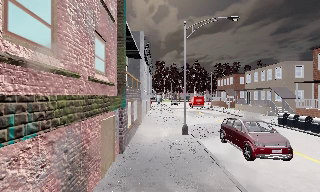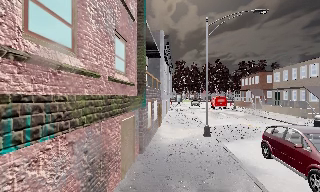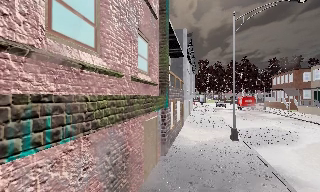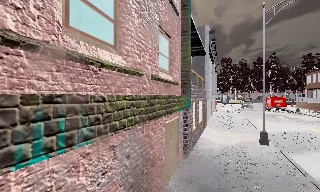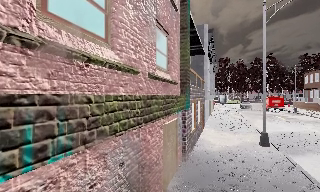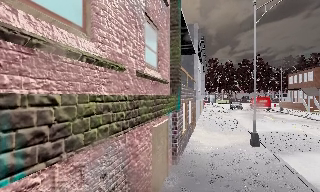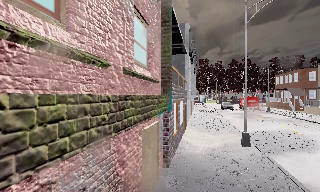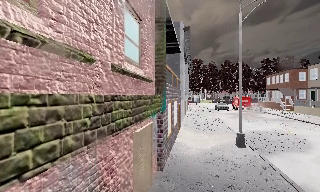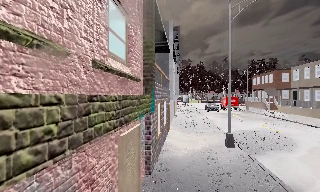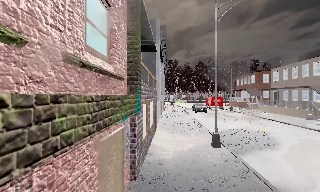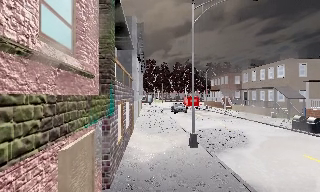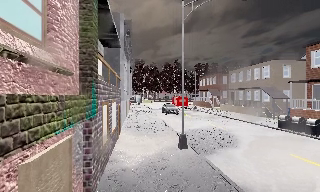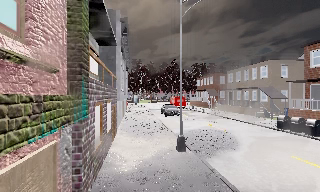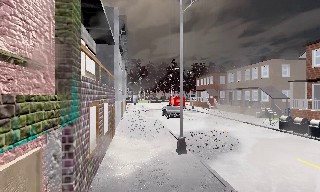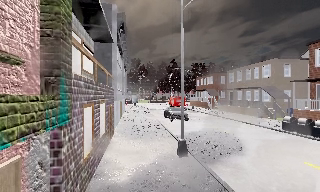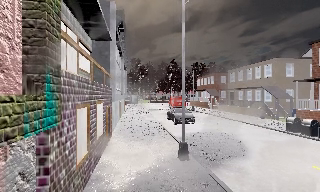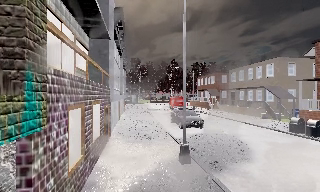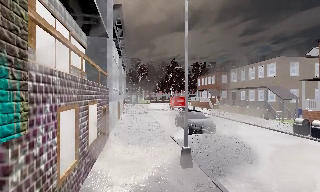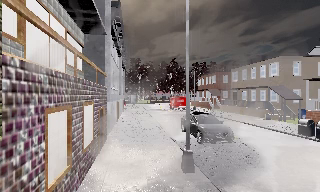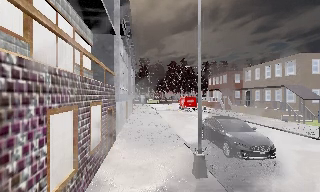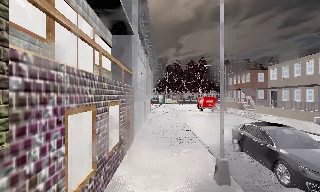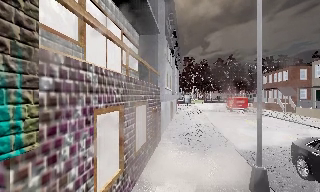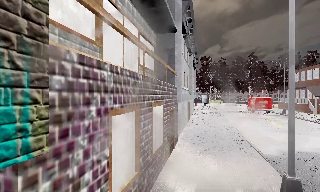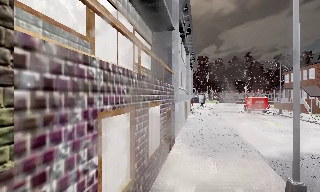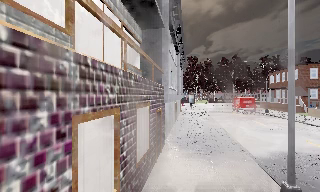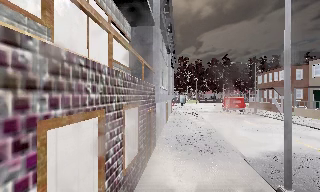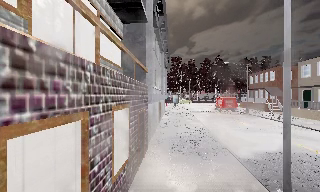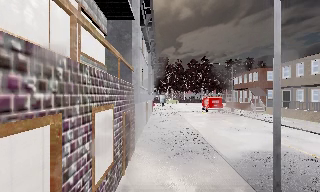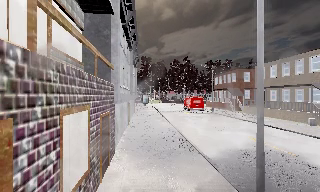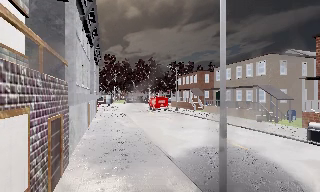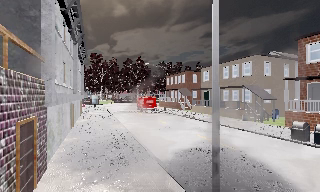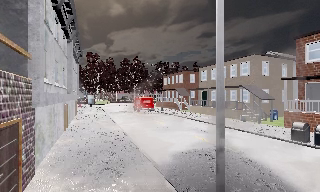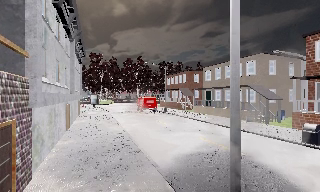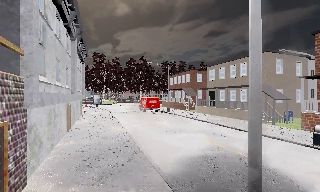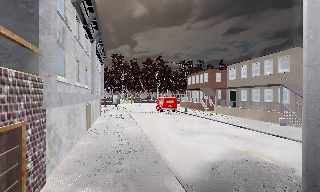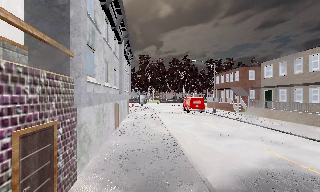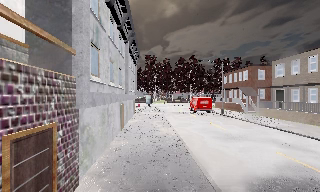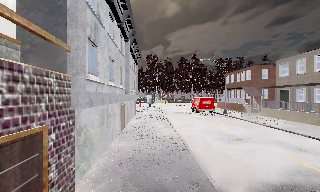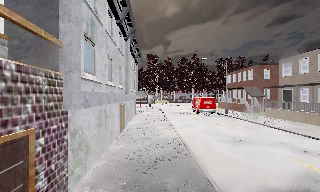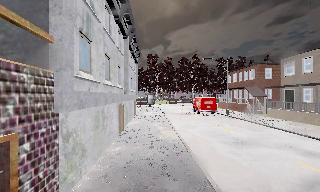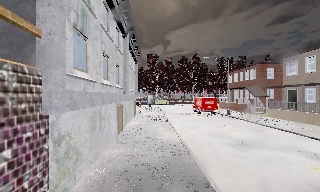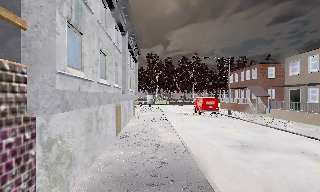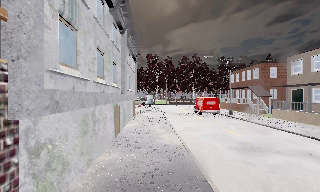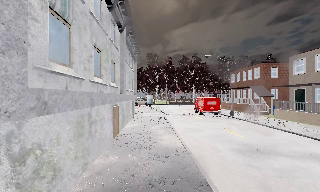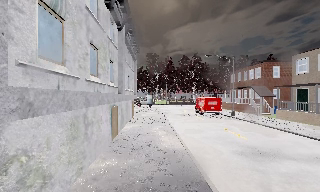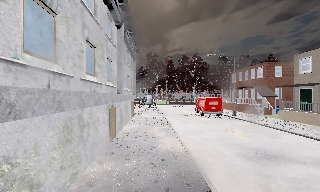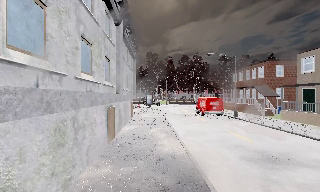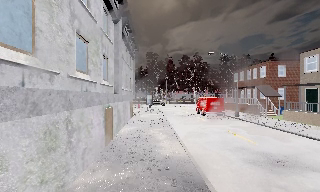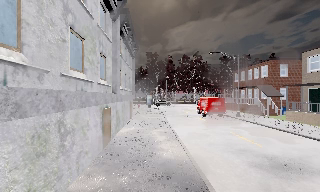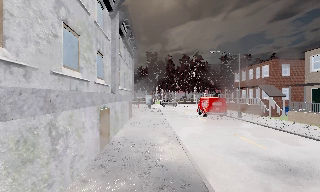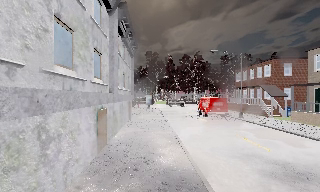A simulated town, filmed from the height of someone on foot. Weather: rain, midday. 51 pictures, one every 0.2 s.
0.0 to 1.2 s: The camera swings to its left by about 15 degrees, and the scene slides to the right. It travels forward, about 1.5 m, so what stands in front looms larger.
1.2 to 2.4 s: The scene slides to the left, as the camera pans about 25 degrees to its right. It travels forward, about 2 m, so what stands in front looms larger.
2.4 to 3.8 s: The camera travels forward, about 2.5 m, so what stands in front looms larger.
3.8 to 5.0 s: The camera pans to its left, which is counterclockwise from overhead, by about 15 degrees. It travels forward, about 1.5 m, so what stands in front looms larger.
5.0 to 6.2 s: The scene slides to the left, as the camera pans about 30 degrees to its right. It travels forward, about 2 m.
6.2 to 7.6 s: The camera swings to its left by about 20 degrees, and the scene slides to the right. It travels forward, about 2.5 m, so what stands in front looms larger.
7.6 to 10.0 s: The camera travels forward, about 4 m, so what stands in front looms larger.
The film runs forward here.
